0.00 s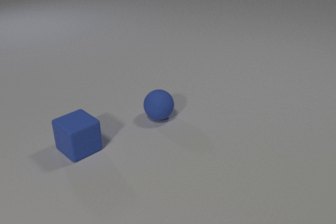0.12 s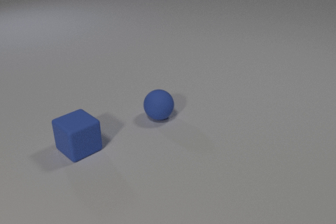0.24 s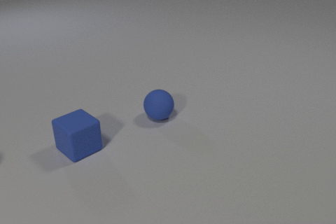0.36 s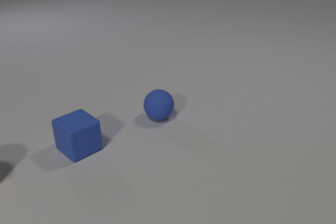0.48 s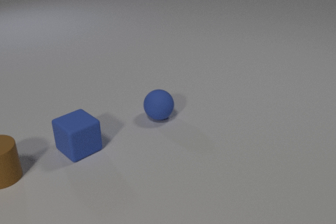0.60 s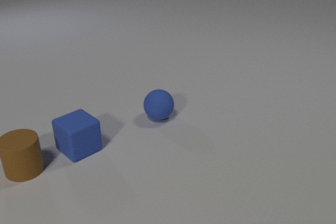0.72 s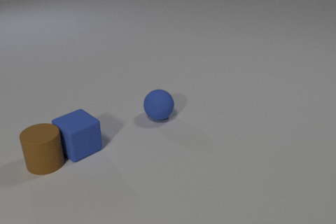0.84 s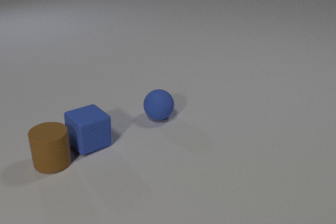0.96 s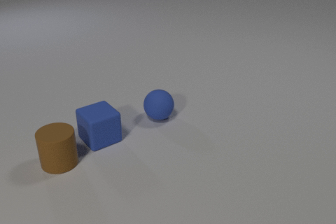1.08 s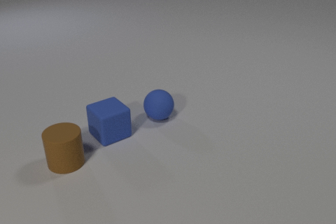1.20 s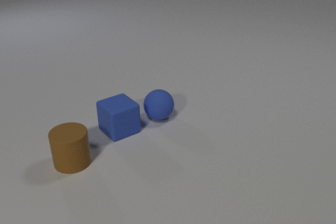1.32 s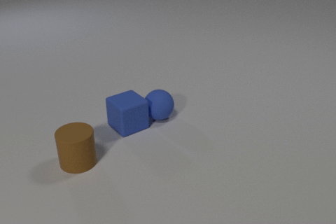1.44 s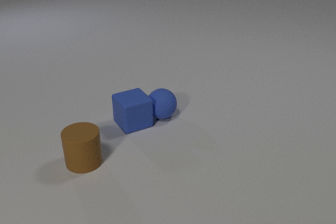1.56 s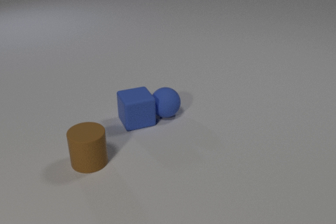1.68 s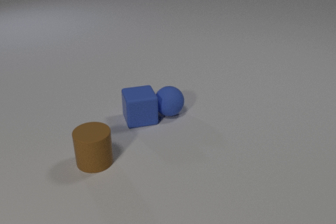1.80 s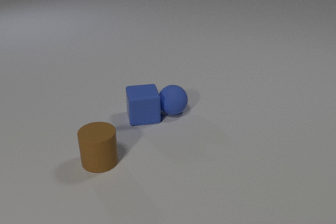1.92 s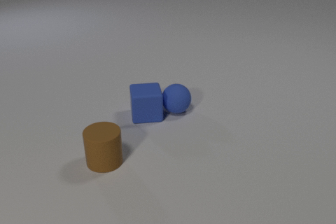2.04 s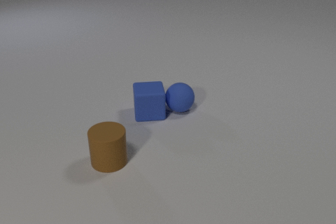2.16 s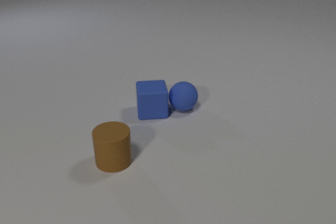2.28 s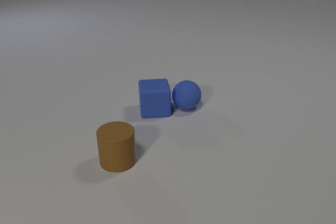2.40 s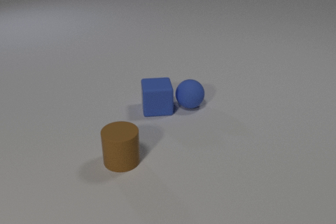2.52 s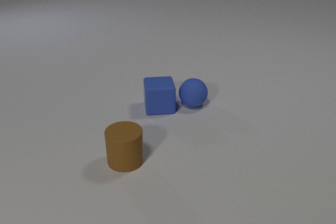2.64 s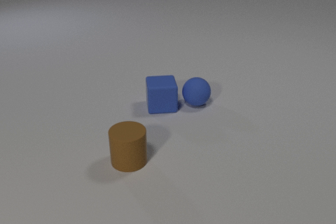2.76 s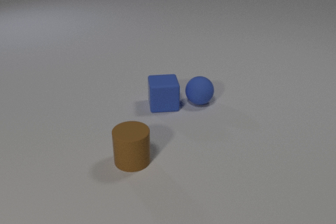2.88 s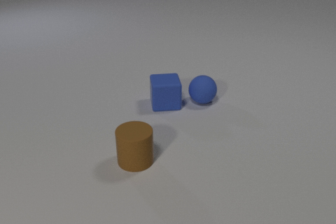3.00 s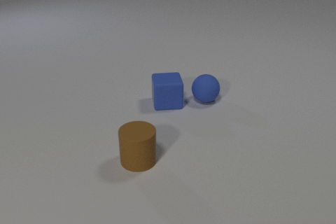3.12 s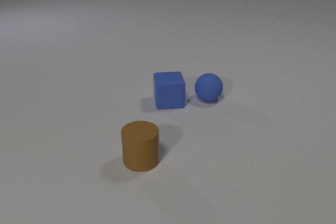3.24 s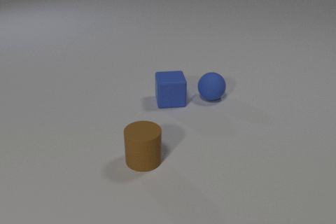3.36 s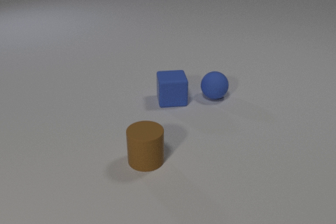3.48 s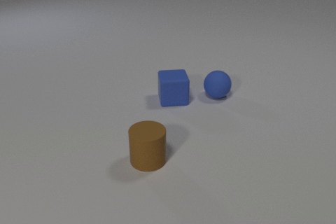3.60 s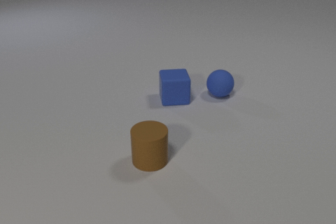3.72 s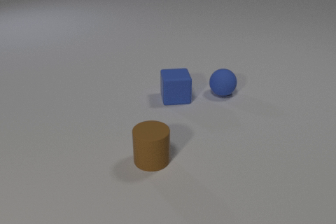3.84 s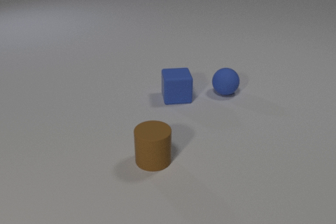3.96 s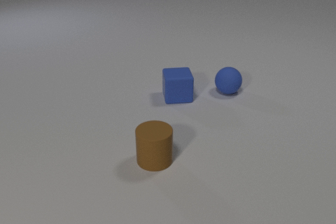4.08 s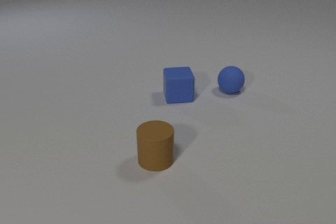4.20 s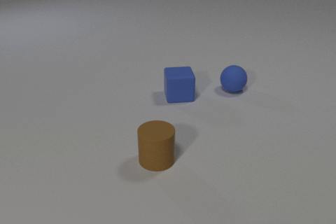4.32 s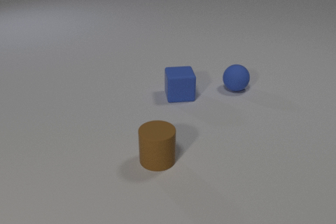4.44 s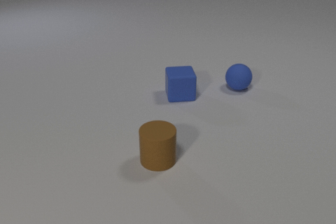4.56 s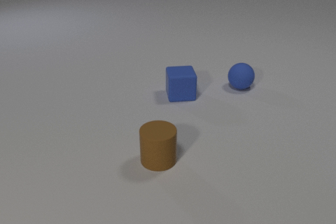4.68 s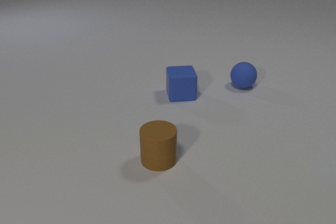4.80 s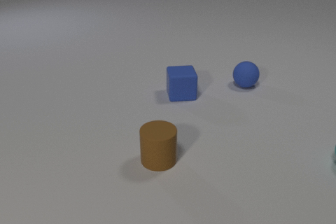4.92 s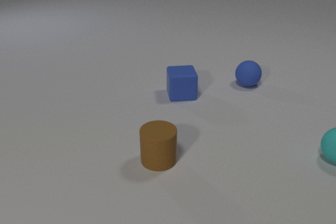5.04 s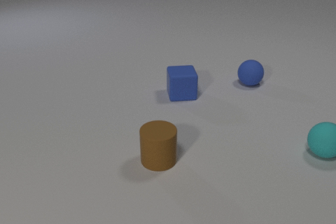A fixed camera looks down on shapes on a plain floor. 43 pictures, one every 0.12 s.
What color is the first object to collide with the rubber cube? brown.
Are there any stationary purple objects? no.
What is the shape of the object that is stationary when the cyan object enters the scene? cylinder.
0.00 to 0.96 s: The brown rubber cylinder comes in at the left edge, slides to the right. The blue rubber cube slides to the right and away from the camera. The brown rubber cylinder and the blue rubber cube collide.
0.96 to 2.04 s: The brown rubber cylinder slides to the right. The blue rubber cube slides to the right and away from the camera, spins so that its near face slides to the left, clockwise seen from above. The blue rubber sphere rolls to the right and away from the camera. The blue rubber cube and the blue rubber sphere collide.
2.04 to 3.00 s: The brown rubber cylinder slides to the right. The blue rubber cube slides away from the camera and to the right. The blue rubber sphere rolls to the right and away from the camera.
3.00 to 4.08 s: The brown rubber cylinder slides to the right. The blue rubber cube slides away from the camera and to the right. The blue rubber sphere rolls to the right and away from the camera.
4.08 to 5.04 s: The blue rubber sphere rolls away from the camera and to the right. The cyan rubber sphere comes in at the right edge, rolls to the left.
